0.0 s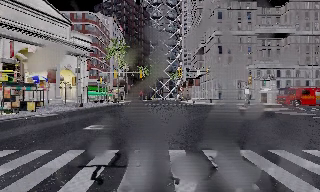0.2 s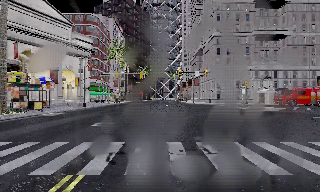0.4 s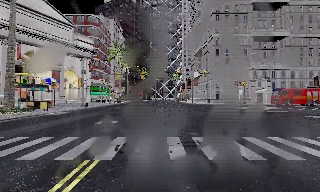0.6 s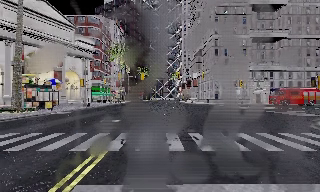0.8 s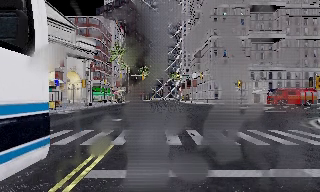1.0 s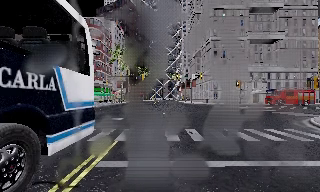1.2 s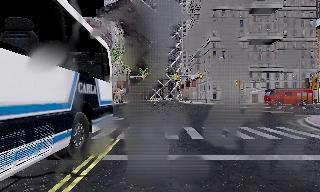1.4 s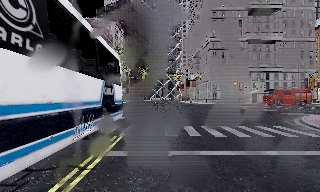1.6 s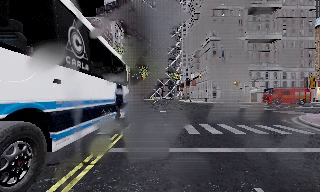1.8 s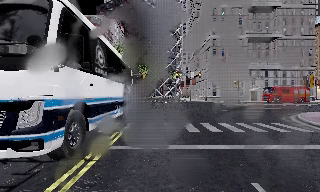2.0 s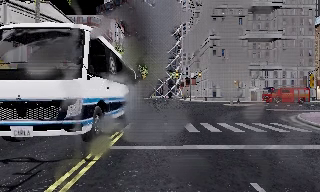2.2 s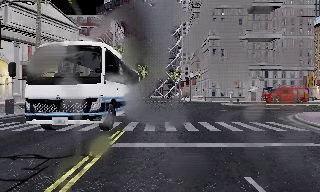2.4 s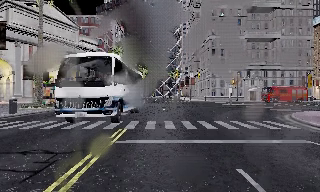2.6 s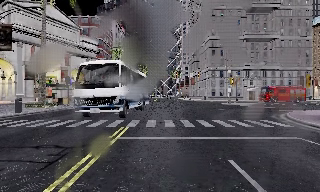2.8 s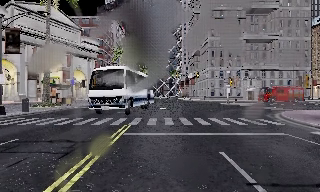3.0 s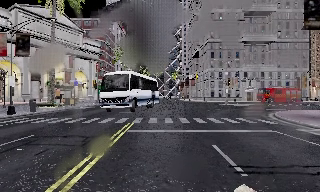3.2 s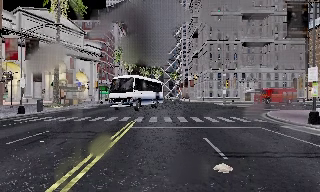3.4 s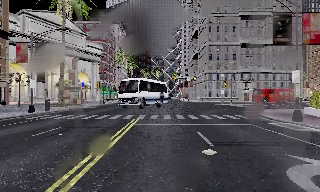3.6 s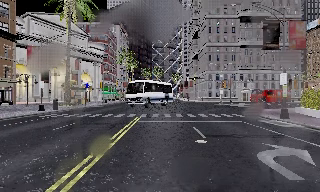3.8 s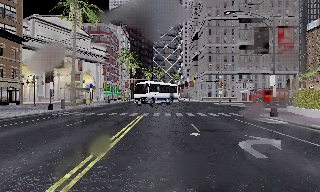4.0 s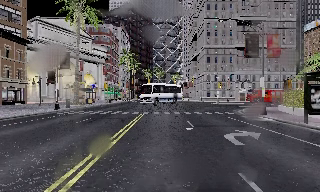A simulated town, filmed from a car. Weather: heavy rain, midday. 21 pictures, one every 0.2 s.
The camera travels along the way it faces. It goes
backward.
0.0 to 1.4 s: The camera travels backward, about 4.5 m, so what stands in front gets smaller. It loses speed.
1.4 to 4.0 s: The camera travels backward, about 8 m, so what stands in front gets smaller. It gains speed.
The film runs backward here.
